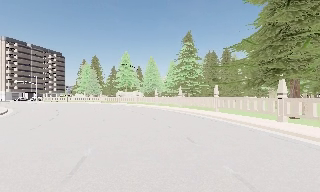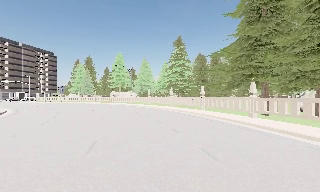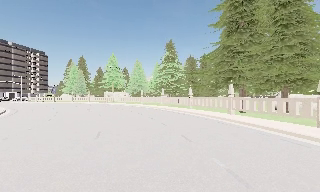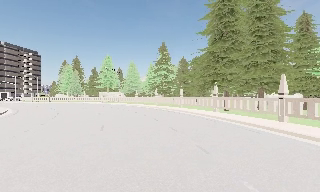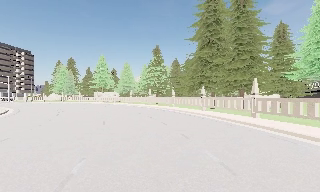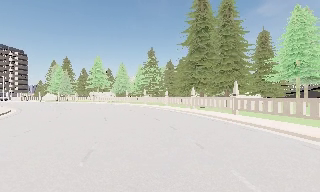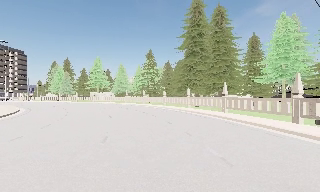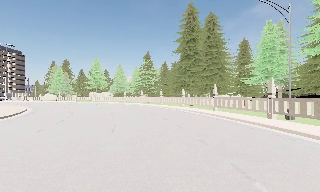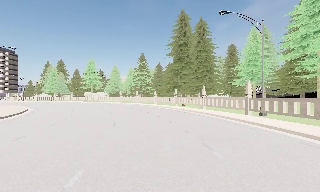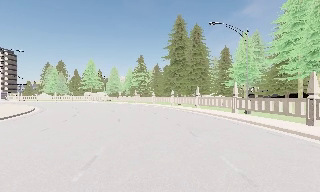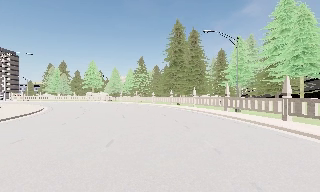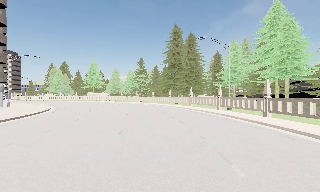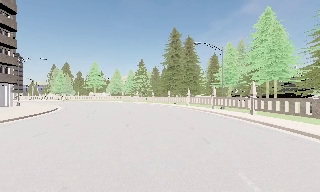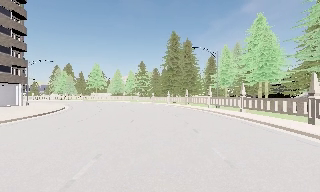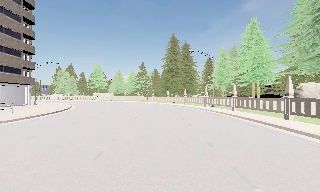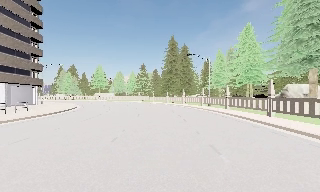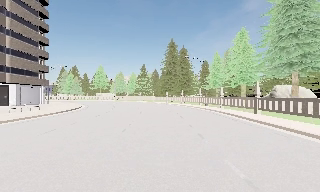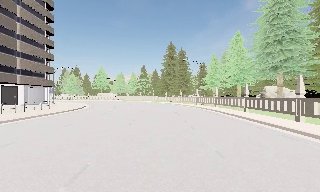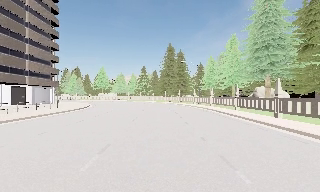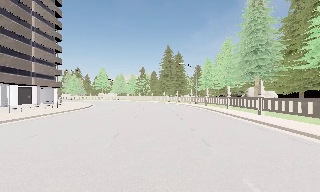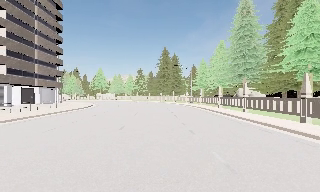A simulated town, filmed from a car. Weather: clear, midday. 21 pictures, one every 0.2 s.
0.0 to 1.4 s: The camera pans to its right, which is clockwise from overhead, by about 15 degrees. It travels backward, about 12 m, so what stands in front gets smaller.
1.4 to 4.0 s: The camera travels backward, about 20 m, so what stands in front gets smaller.
The film runs backward here.
